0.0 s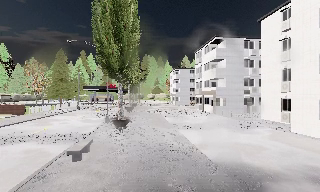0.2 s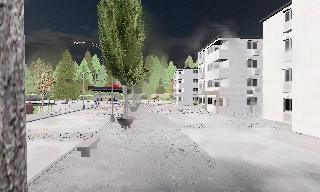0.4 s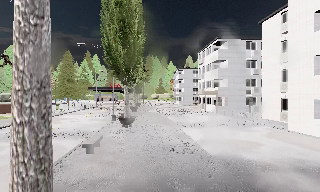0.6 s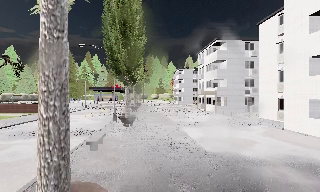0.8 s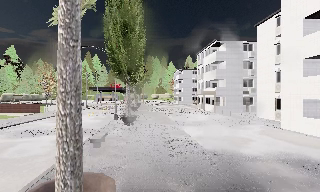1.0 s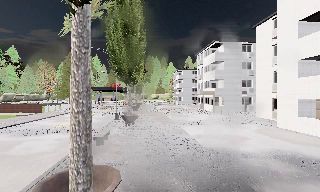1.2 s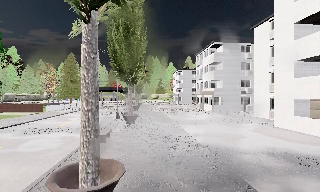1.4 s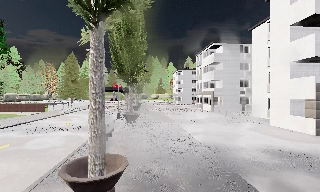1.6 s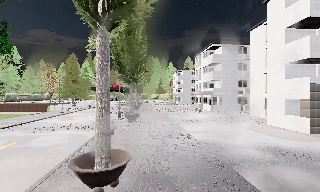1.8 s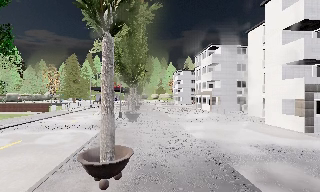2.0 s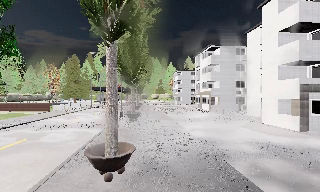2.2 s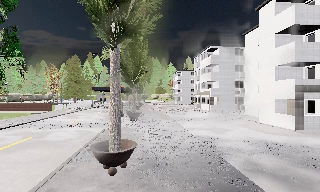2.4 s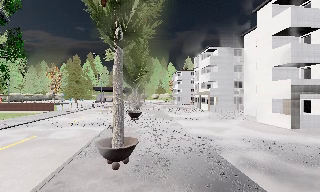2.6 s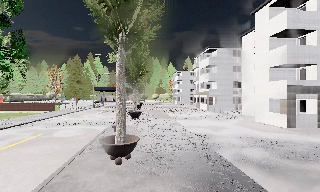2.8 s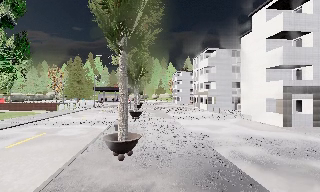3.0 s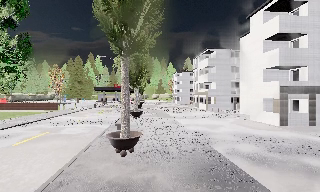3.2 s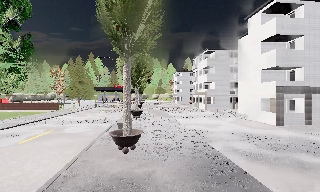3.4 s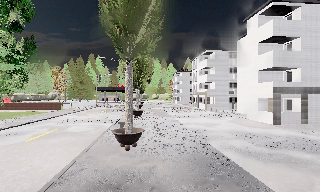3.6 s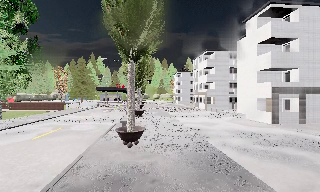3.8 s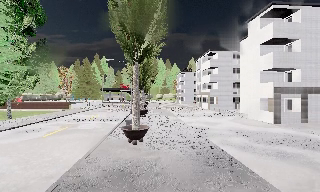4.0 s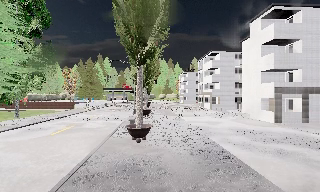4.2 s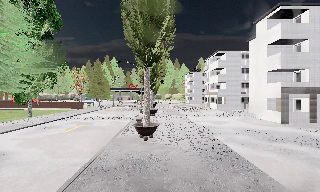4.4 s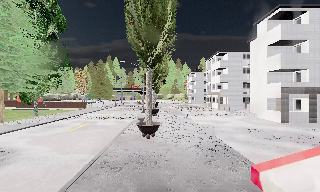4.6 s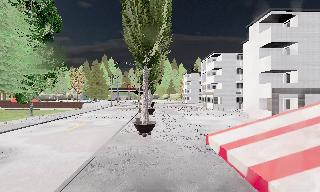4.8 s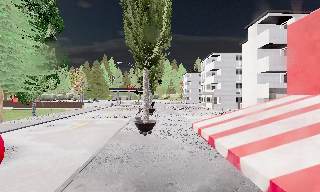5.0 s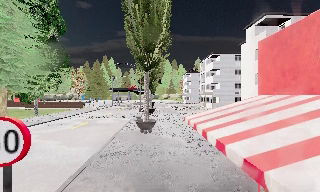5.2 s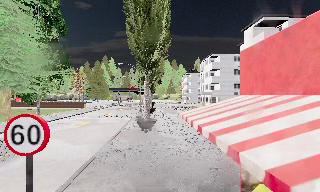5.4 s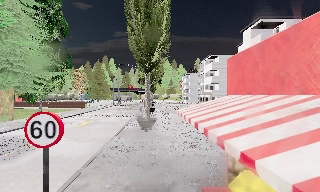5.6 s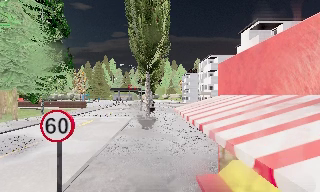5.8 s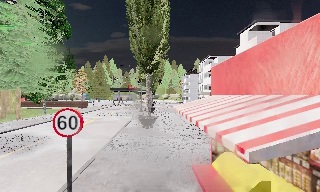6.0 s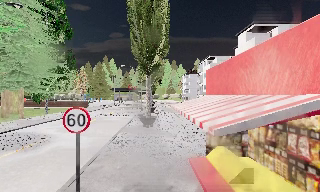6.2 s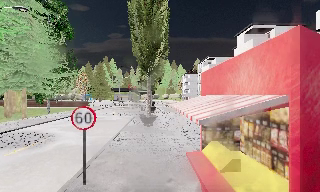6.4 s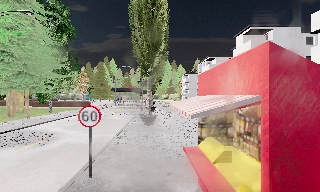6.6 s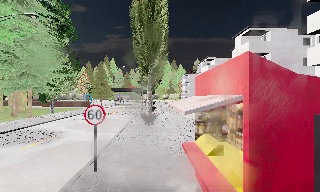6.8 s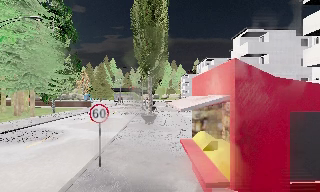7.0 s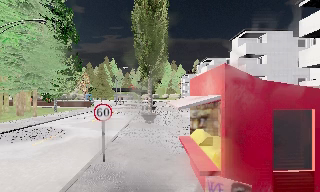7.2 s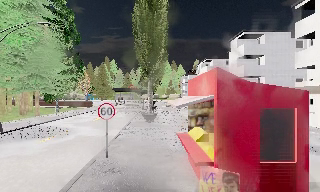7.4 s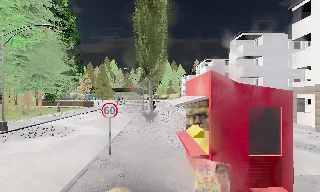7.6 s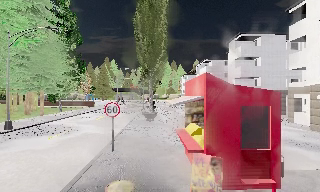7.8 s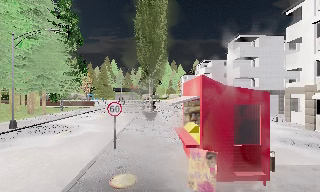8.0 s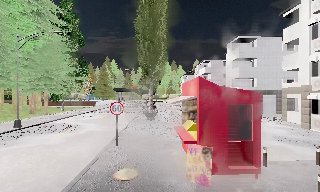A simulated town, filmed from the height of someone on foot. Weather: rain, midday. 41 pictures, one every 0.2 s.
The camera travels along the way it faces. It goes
backward.
0.0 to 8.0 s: The camera travels backward, about 16 m, so what stands in front gets smaller.
The film runs backward here.
